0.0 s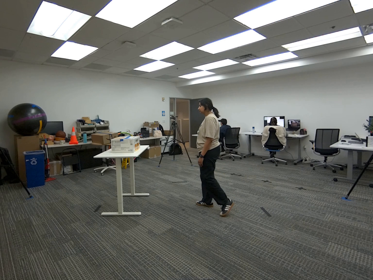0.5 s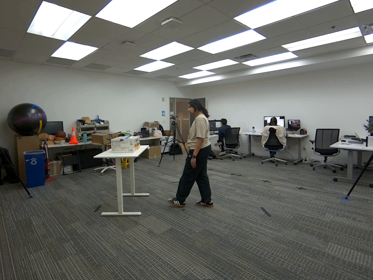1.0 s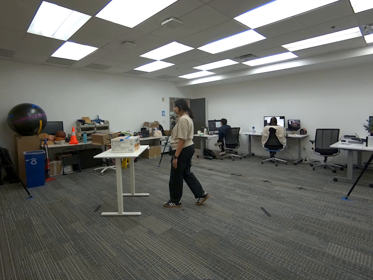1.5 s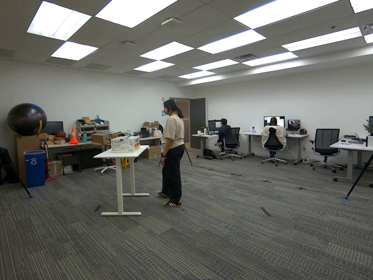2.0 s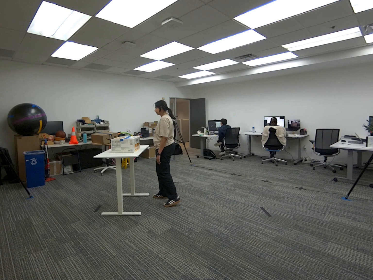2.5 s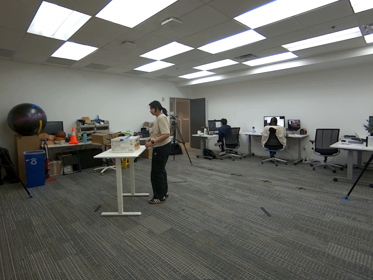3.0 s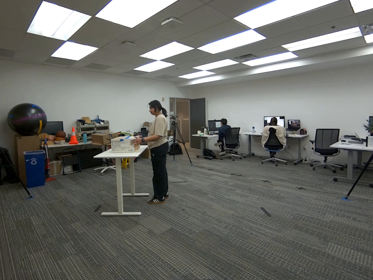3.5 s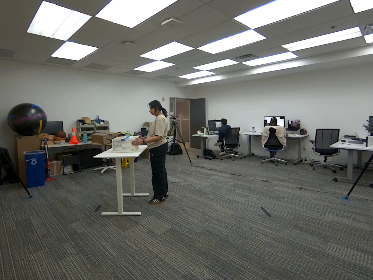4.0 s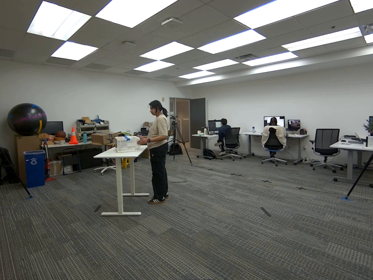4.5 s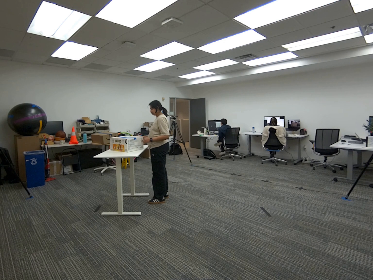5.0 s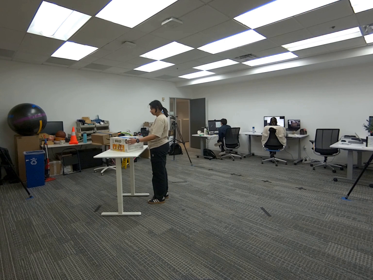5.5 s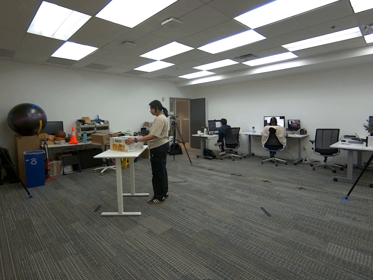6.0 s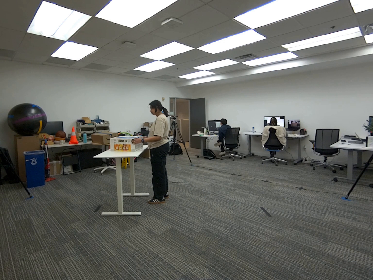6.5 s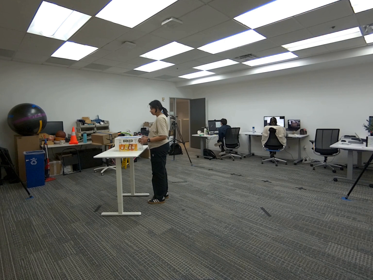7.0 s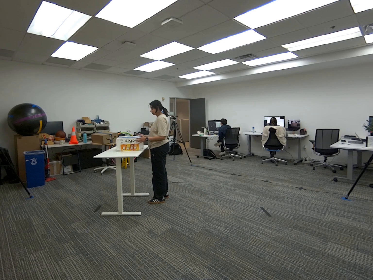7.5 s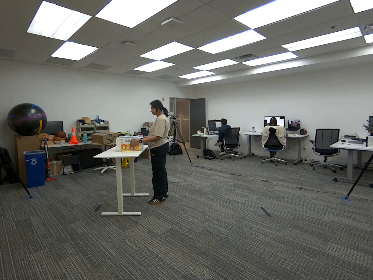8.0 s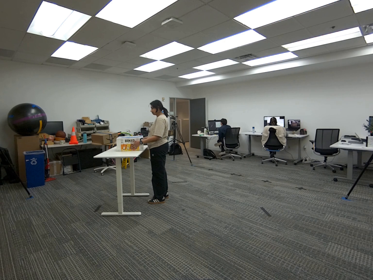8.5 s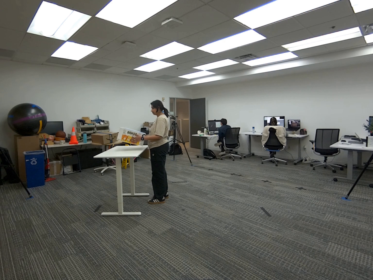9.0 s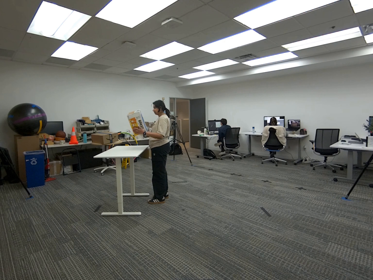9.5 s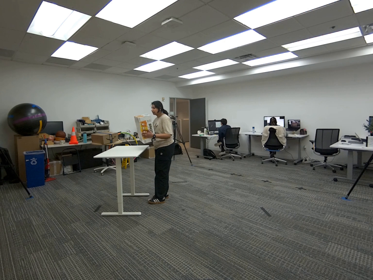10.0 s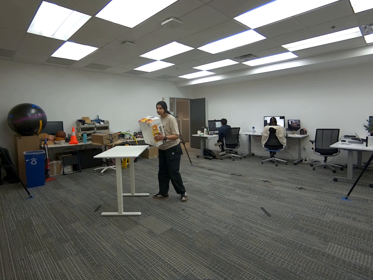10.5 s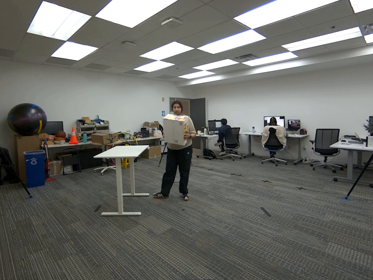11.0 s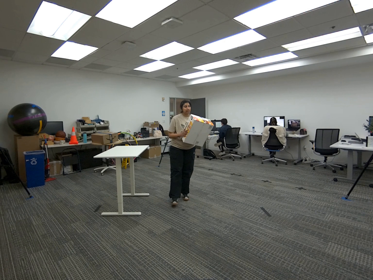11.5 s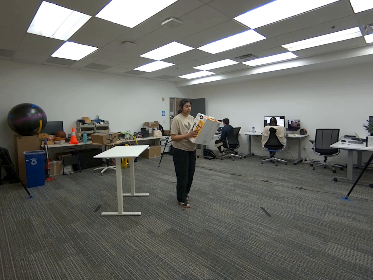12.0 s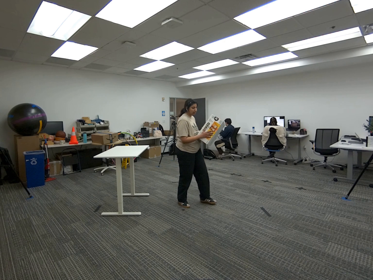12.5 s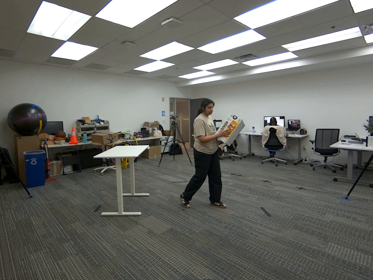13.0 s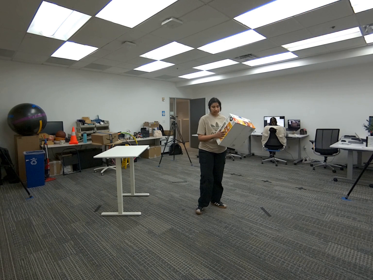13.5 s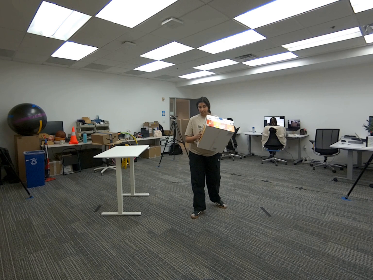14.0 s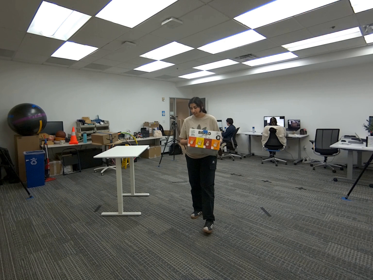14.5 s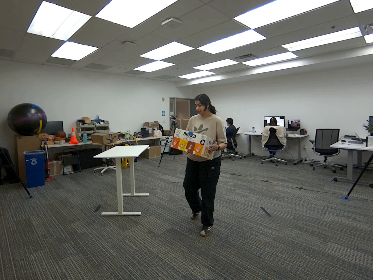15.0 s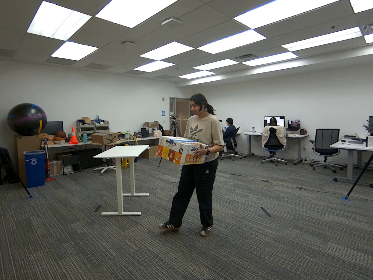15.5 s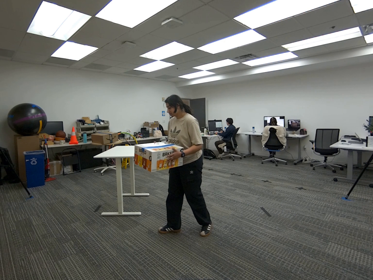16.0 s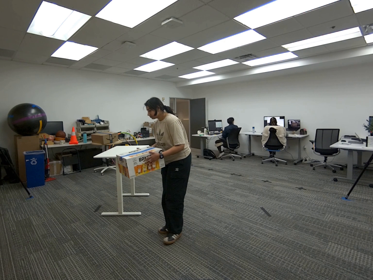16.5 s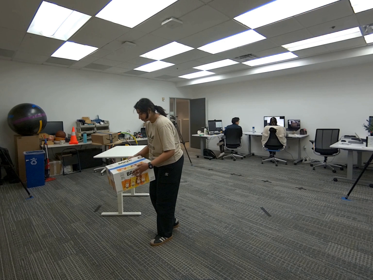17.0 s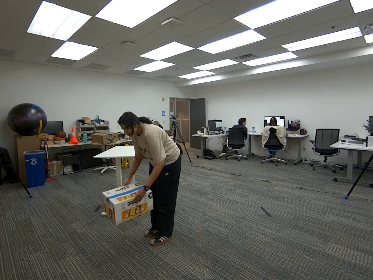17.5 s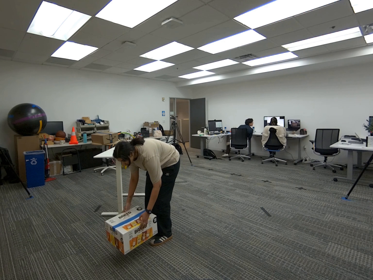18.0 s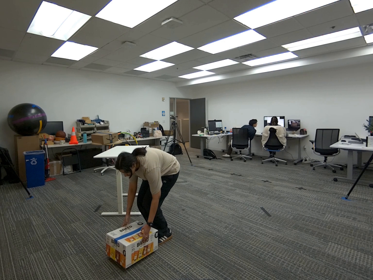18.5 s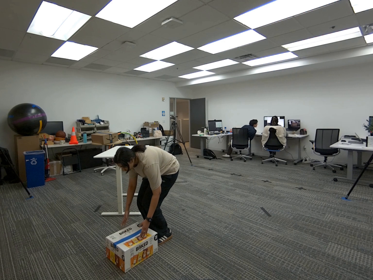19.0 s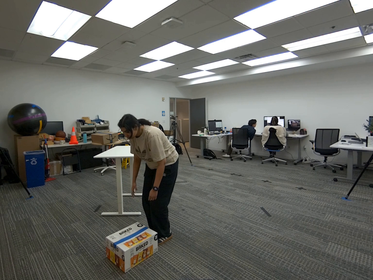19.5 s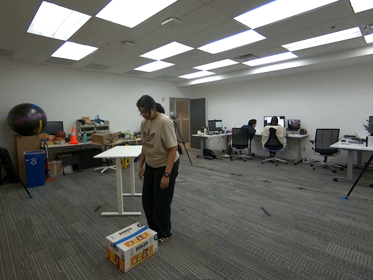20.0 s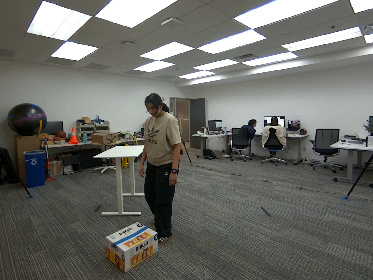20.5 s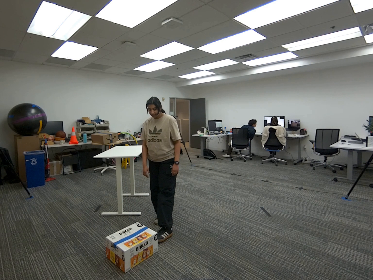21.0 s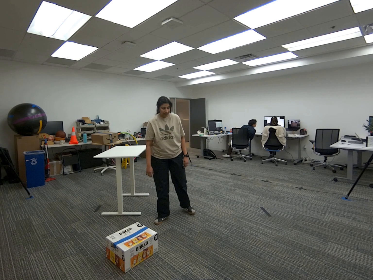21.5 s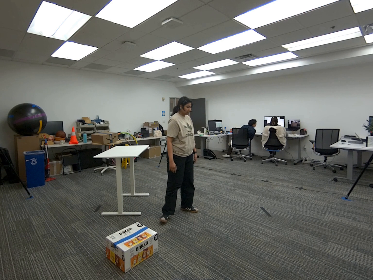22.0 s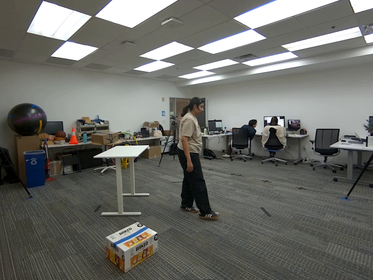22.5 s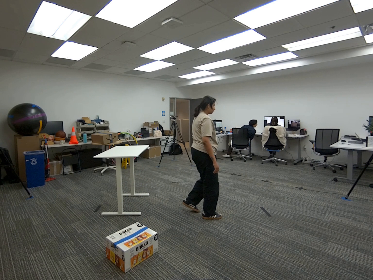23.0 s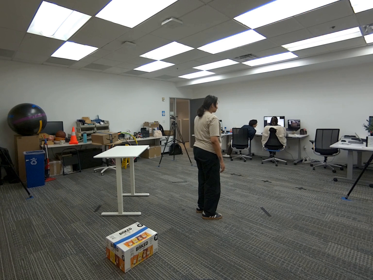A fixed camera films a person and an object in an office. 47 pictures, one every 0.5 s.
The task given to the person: Pick up the snack box from the white desk and place the snack box to the floor.
